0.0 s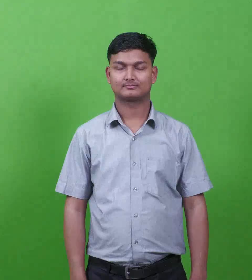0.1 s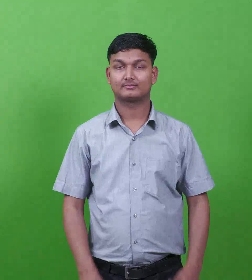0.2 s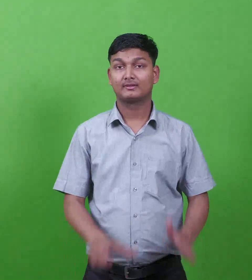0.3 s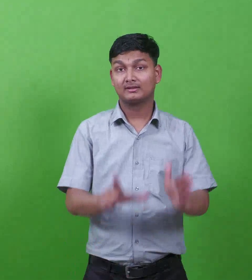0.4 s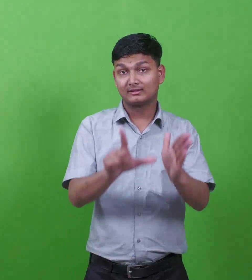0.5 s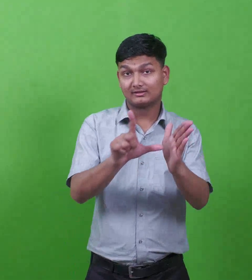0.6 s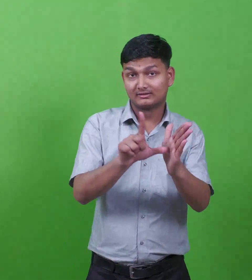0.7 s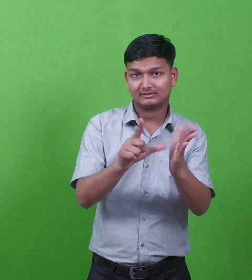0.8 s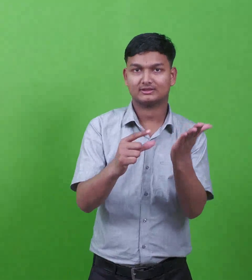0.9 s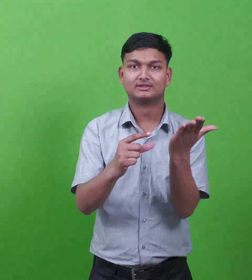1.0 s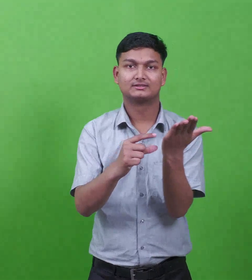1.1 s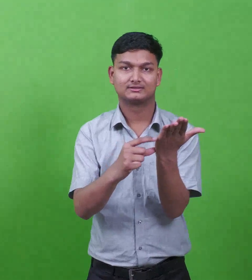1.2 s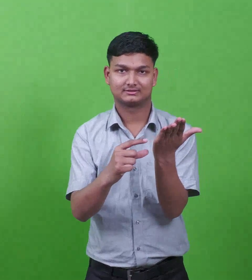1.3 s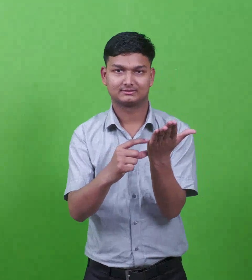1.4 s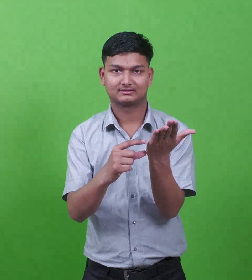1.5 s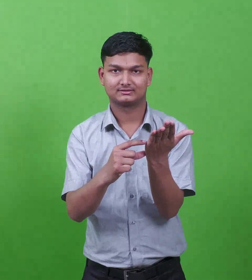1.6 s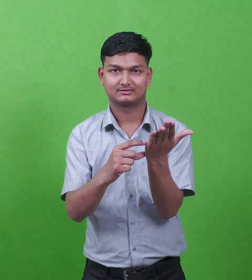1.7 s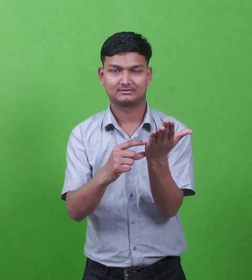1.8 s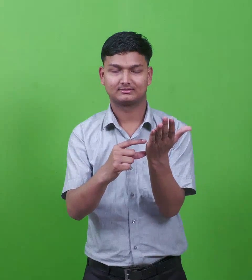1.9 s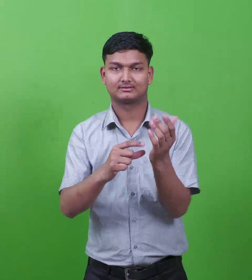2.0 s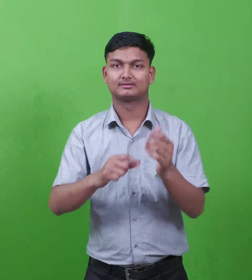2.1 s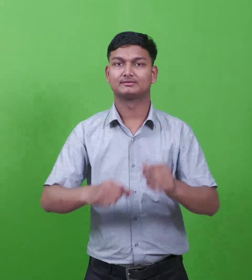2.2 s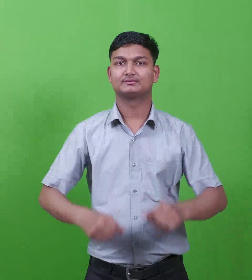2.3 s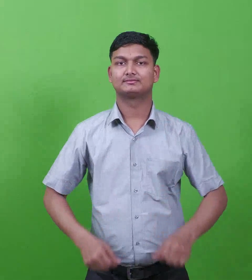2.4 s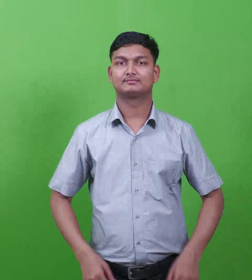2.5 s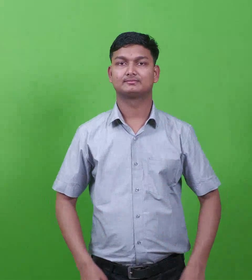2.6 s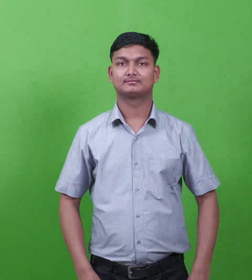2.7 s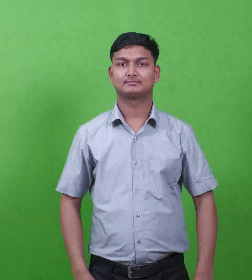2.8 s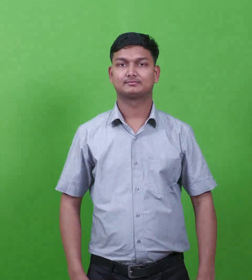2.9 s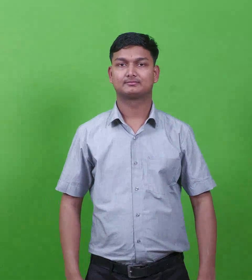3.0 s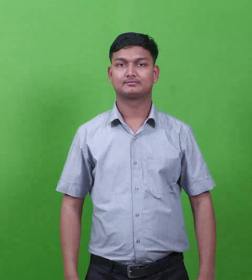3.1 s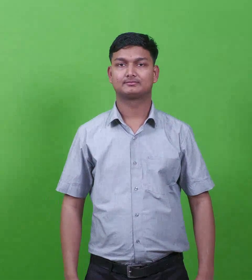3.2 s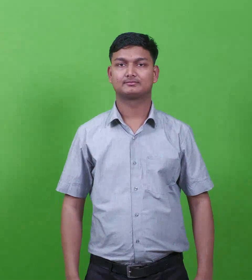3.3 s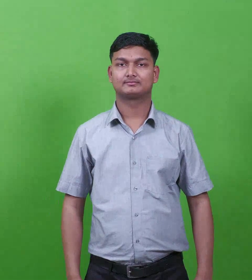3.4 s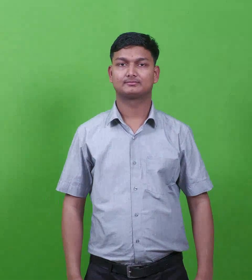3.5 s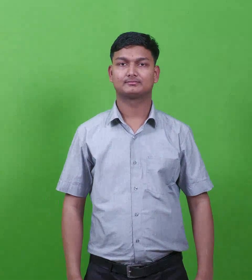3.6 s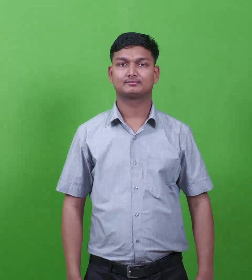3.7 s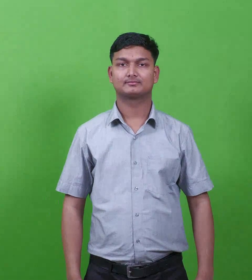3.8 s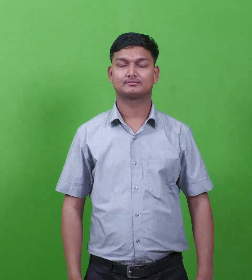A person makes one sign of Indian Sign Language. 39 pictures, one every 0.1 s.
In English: lydda
